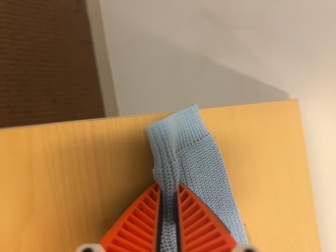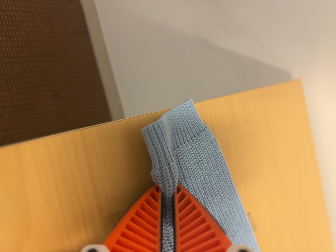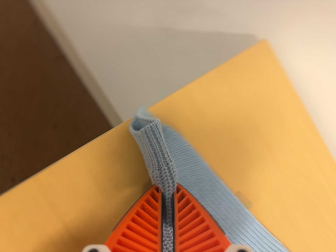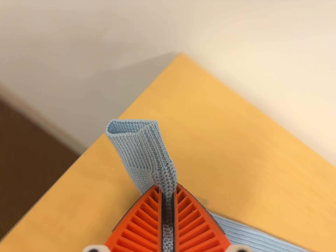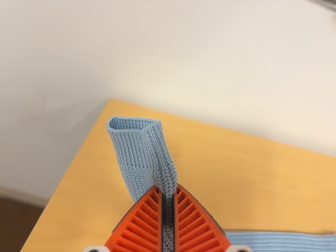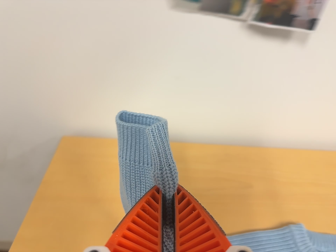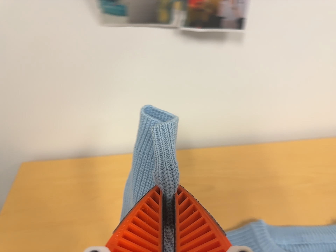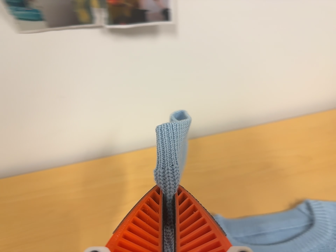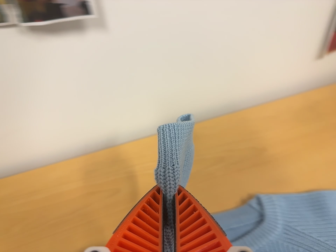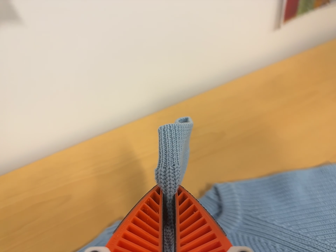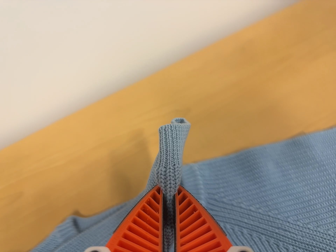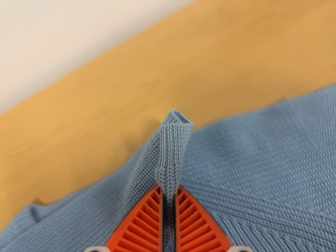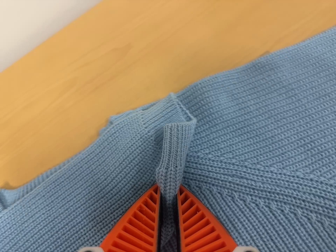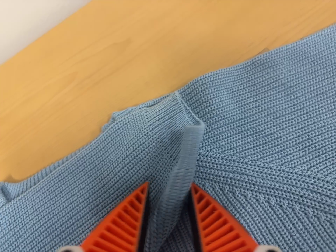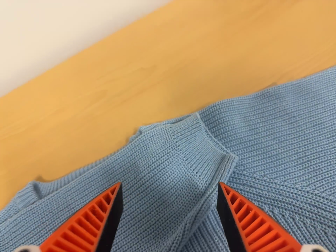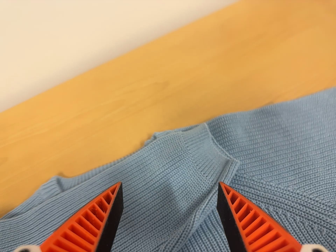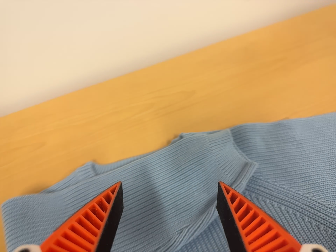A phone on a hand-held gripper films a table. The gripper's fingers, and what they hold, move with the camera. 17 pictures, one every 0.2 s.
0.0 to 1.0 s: The camera travels to its right, about 36 cm, so close, fixed things drift to the left. It rolls about its line of sight by about 75 degrees, and the scene rotates counterclockwise.
1.0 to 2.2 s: The camera swings to its right by about 10 degrees, and the scene slides to the left. It travels to its right, about 40 cm, so close, fixed things drift to the left. Its aim tips toward the bottom of its view by about 15 degrees, and the scene shifts upward. It rolls about its line of sight by about 35 degrees, and the scene rotates counterclockwise.
2.2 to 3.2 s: The camera travels backward, to its left and toward the bottom of its view, about 12 cm, so what stands in front gets smaller. It rolls about its line of sight by about 10 degrees, and the scene rotates clockwise.
The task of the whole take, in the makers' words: left arm across.
The film runs forward here.
